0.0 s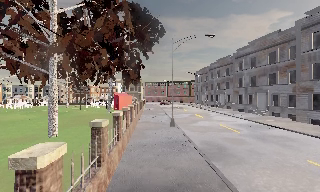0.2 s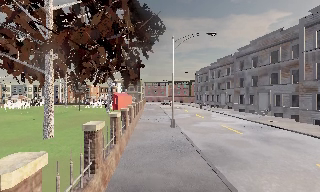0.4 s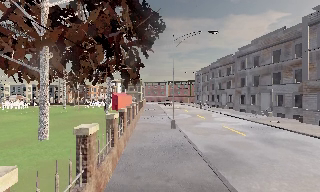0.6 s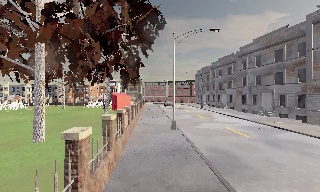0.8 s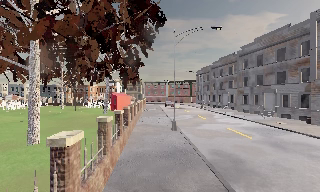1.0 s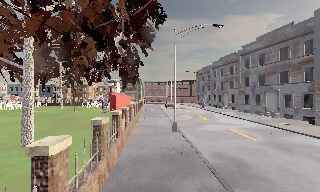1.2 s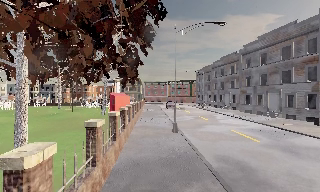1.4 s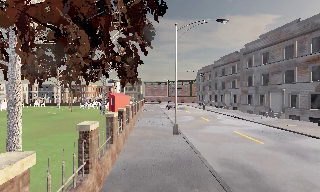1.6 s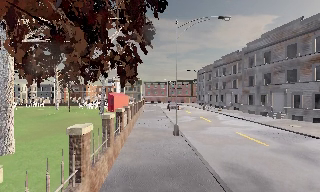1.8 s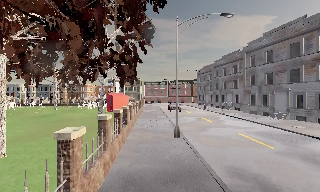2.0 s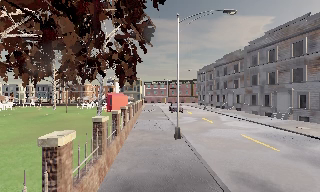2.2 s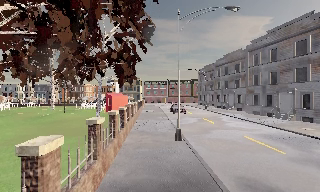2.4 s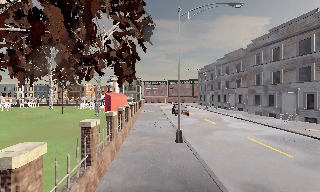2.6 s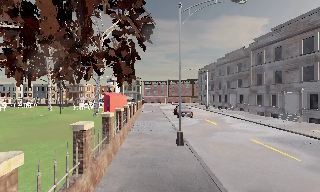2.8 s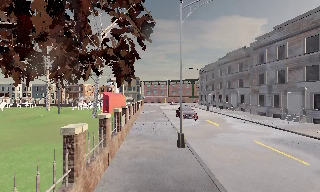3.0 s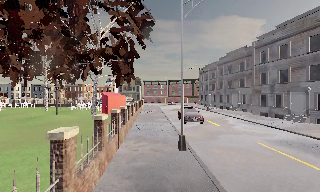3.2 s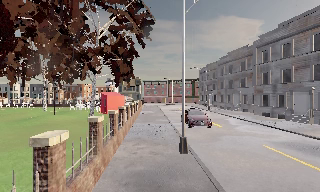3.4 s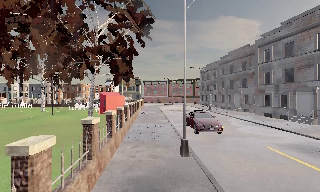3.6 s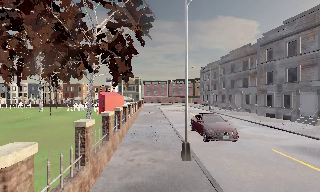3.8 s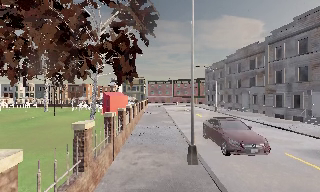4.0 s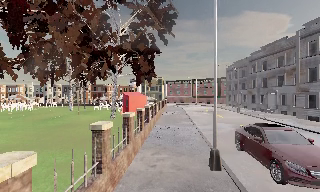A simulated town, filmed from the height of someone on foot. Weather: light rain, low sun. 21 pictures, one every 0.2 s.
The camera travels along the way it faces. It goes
forward.
0.0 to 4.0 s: The camera travels forward, about 8 m, so what stands in front looms larger.
The film runs forward here.
